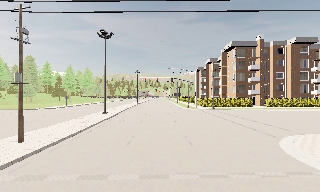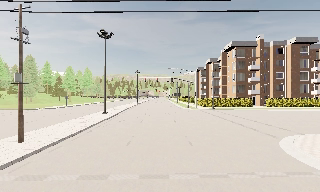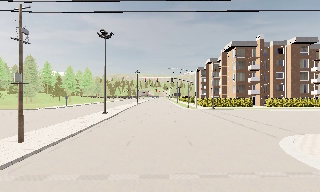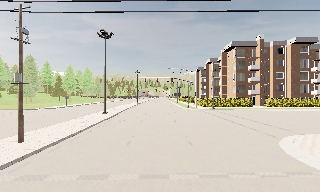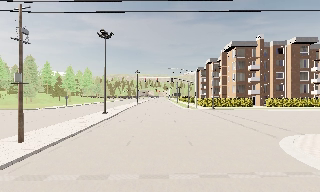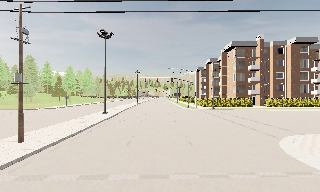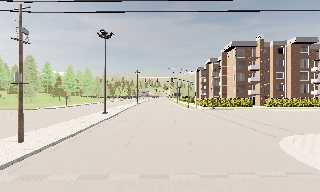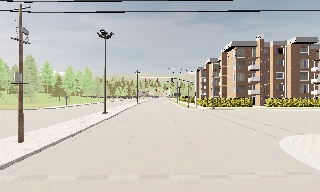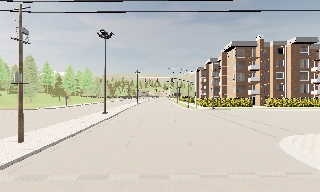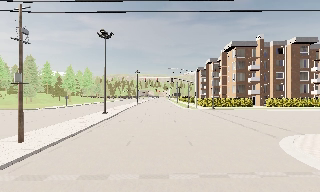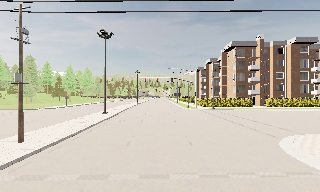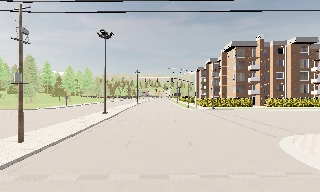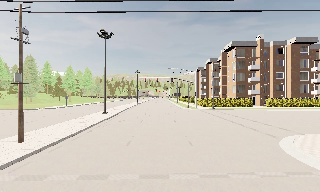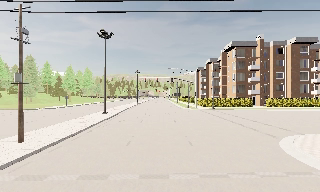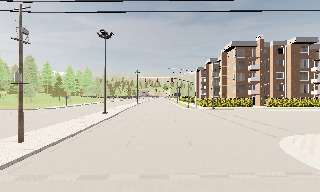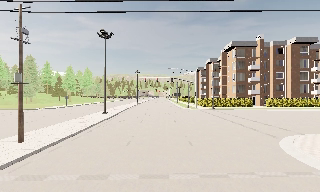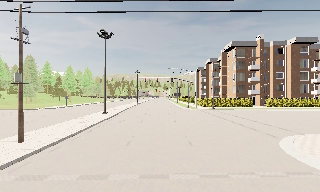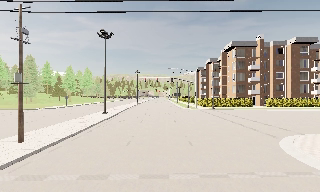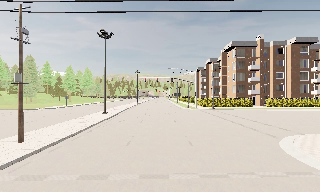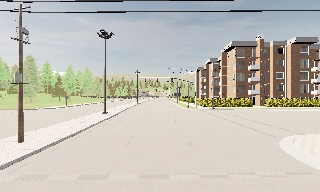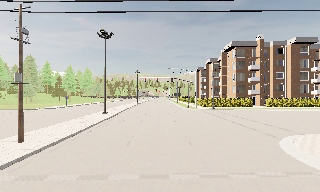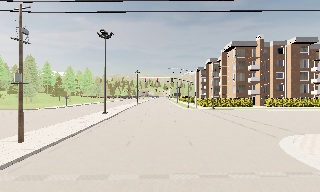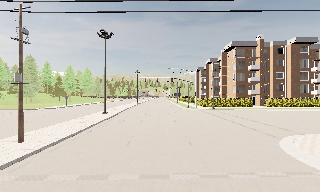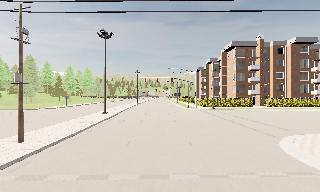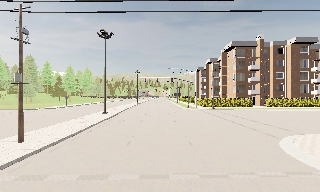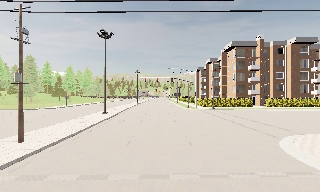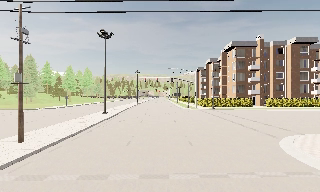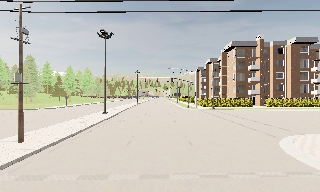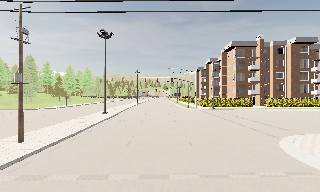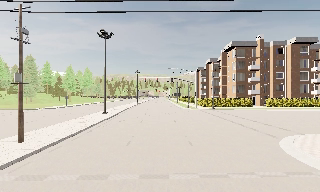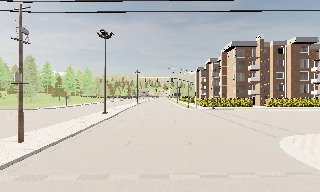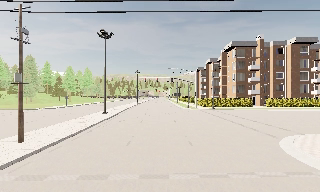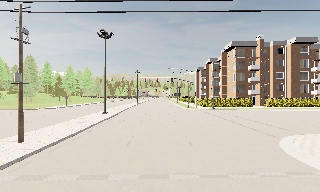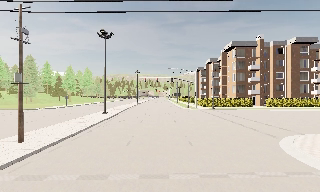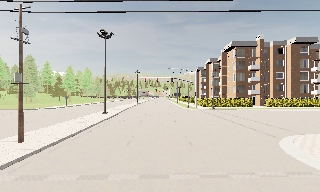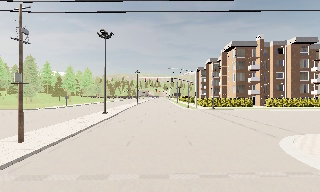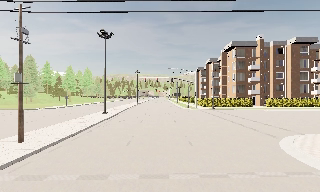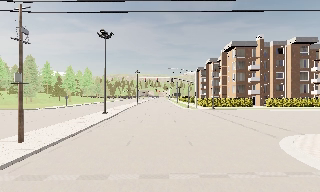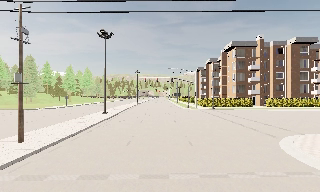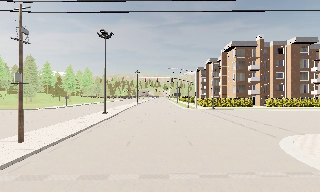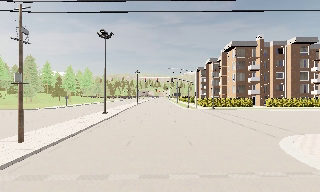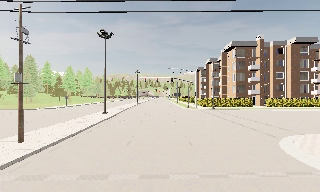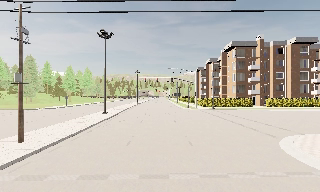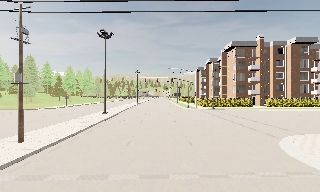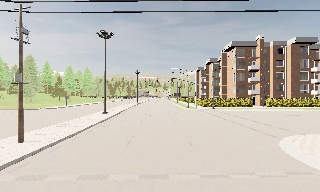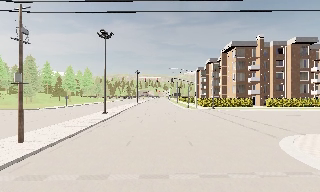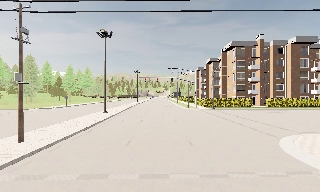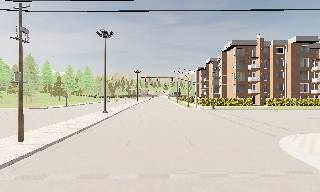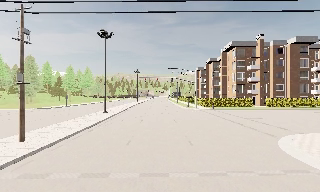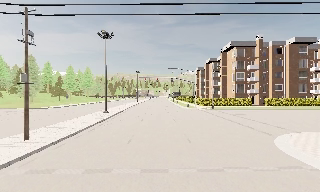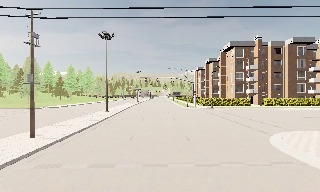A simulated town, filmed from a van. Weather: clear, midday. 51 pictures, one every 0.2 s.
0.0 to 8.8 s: The camera keeps its place and its aim.
8.8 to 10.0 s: The camera travels backward, about 1 m, so what stands in front gets smaller. It gains speed.
The film runs backward here.
